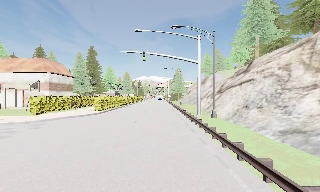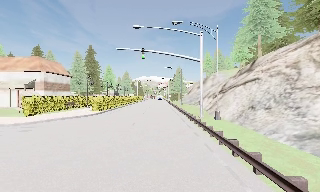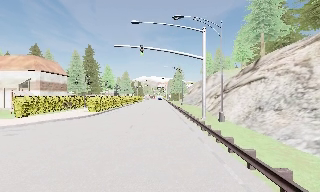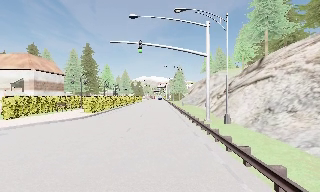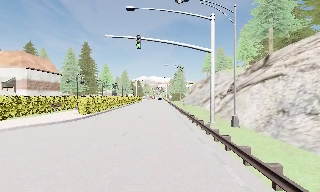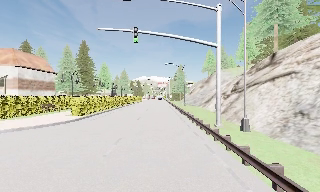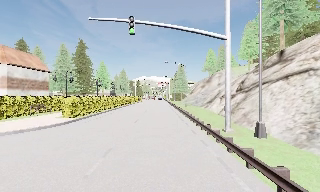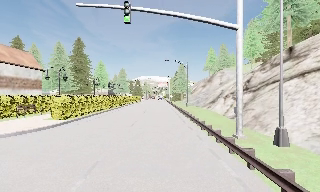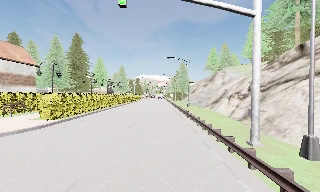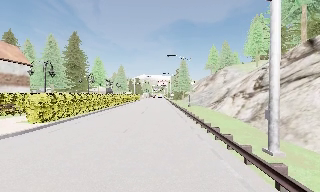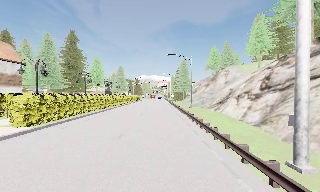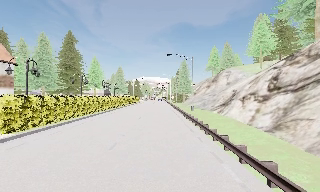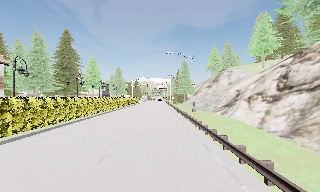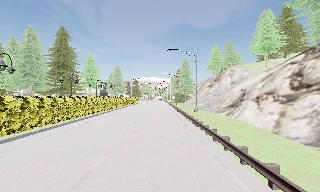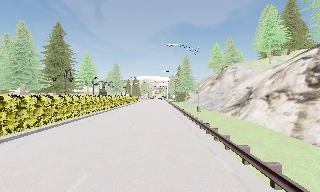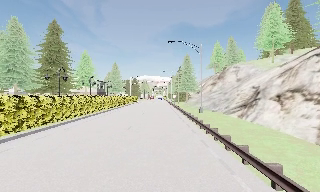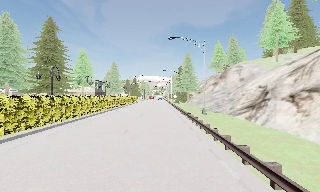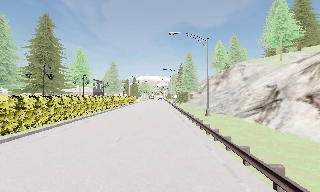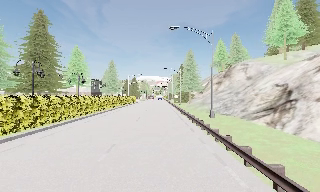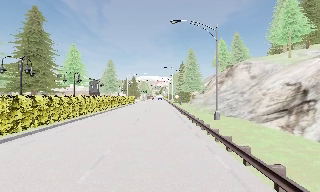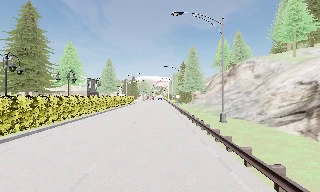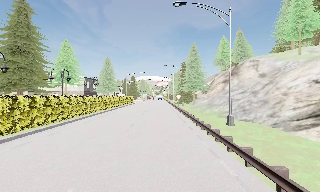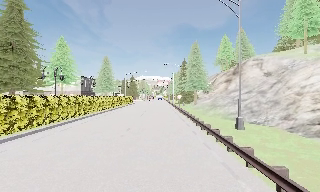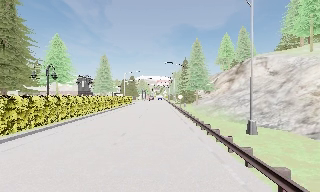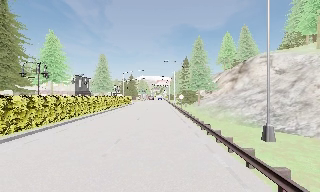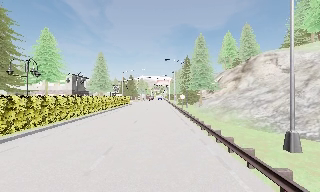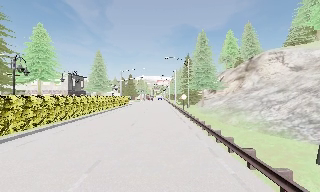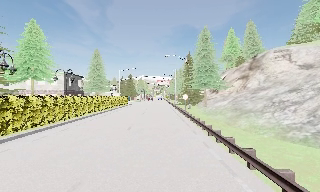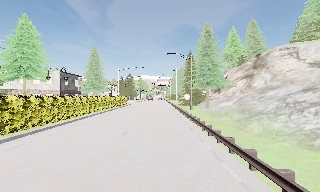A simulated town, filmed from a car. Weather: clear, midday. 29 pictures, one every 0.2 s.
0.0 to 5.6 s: The camera travels forward, about 30 m, so what stands in front looms larger.
The film runs forward here.
